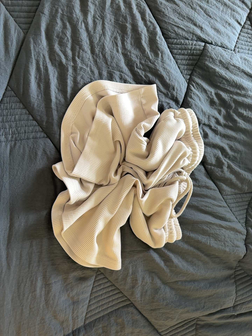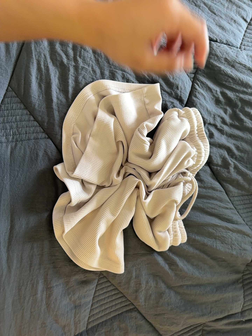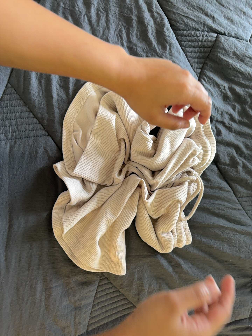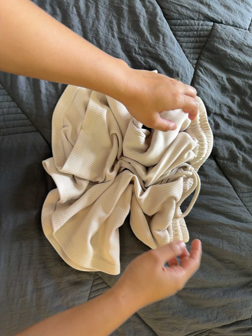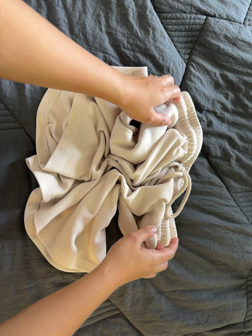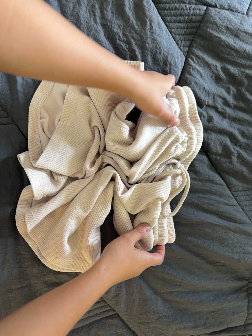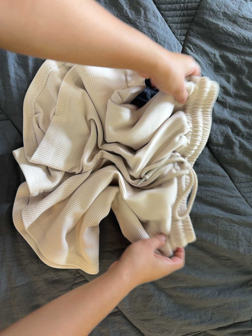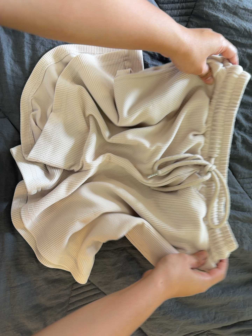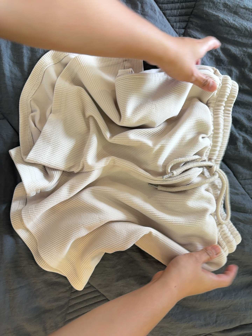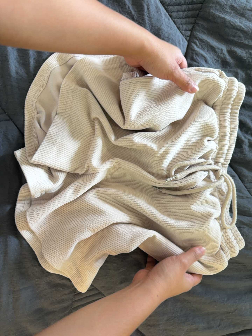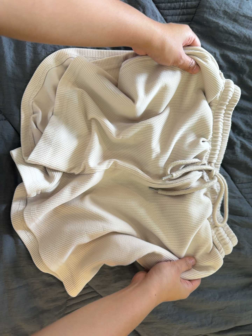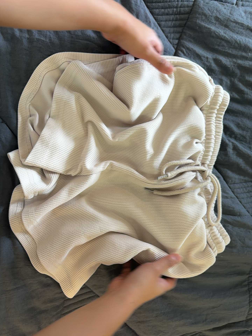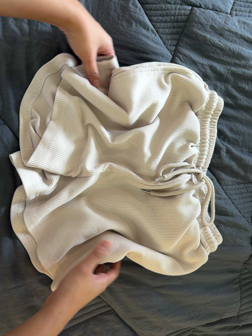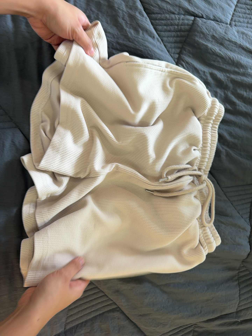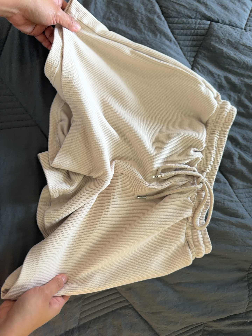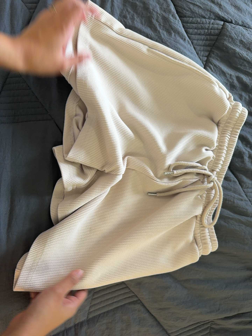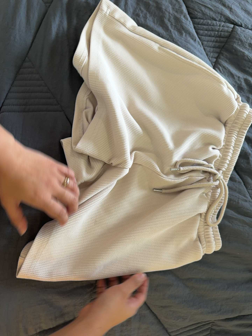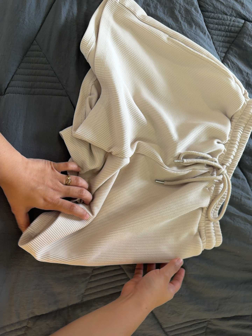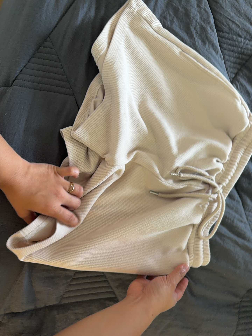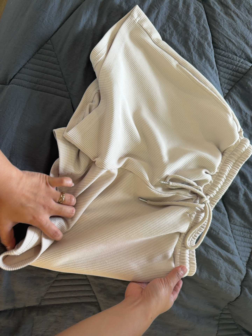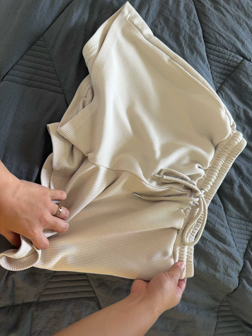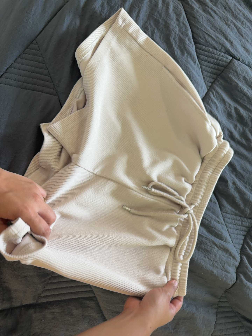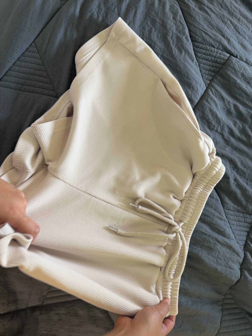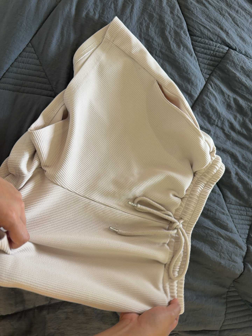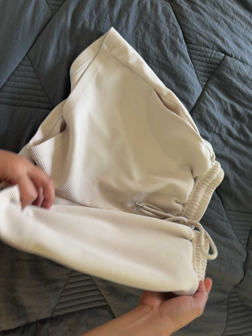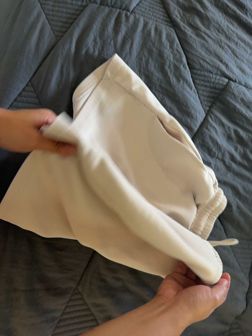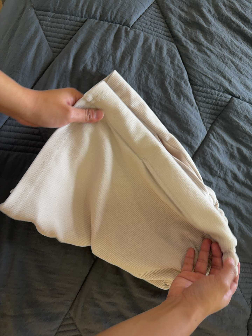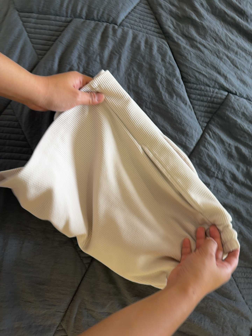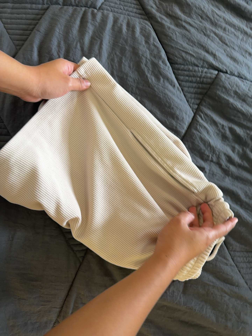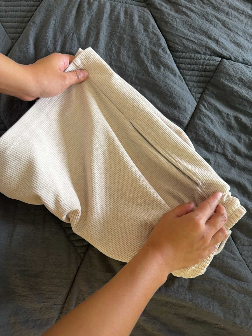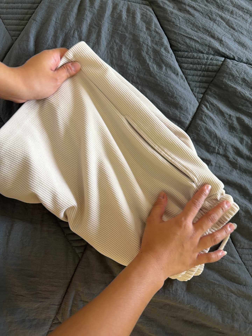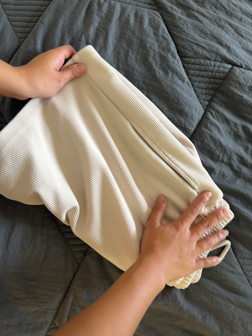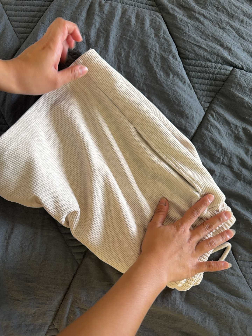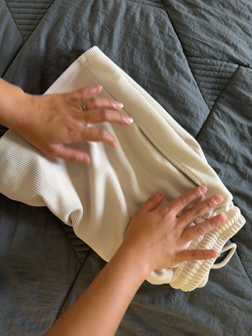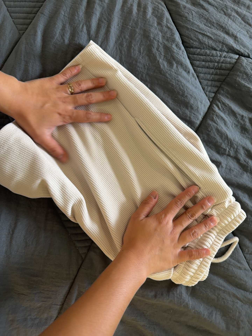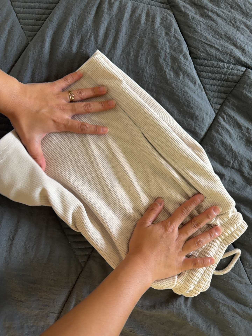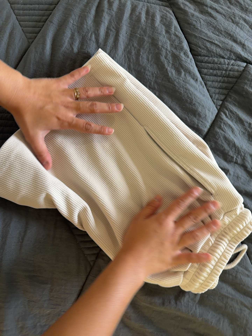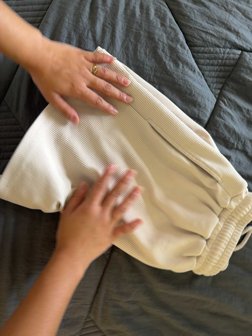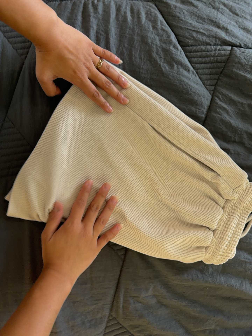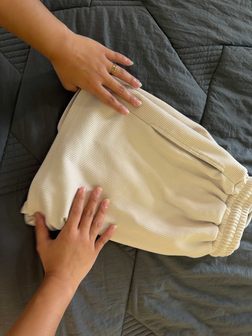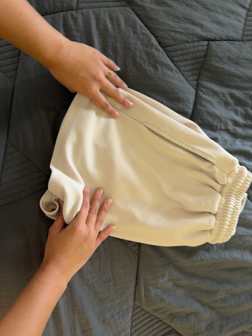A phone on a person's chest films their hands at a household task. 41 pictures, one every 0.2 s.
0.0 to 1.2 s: The camera travels to its right and forward, about 12 cm.
1.2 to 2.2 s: The camera shifts only a little, or ends up much as it began.
2.2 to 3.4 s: The camera travels to its left and toward the bottom of its view, about 12 cm, so close, fixed things drift to the right. It rolls about its line of sight by about 10 degrees, and the scene rotates clockwise.
3.4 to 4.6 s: The camera shifts only a little, or ends up much as it began.
4.6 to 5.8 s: The camera travels to its right, toward the top of its view and forward, about 14 cm.
5.8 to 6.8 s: The camera shifts only a little, or ends up much as it began.
6.8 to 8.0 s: The camera travels to its left, toward the top of its view and backward, about 14 cm. Its aim tips toward the bottom of its view by about 10 degrees. It rolls about its line of sight by about 20 degrees, and the scene rotates counterclockwise.
The film runs forward here.
